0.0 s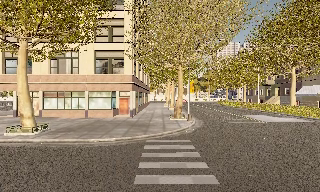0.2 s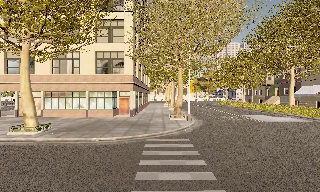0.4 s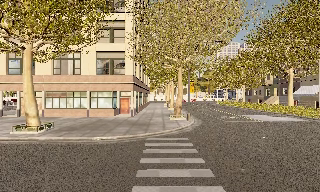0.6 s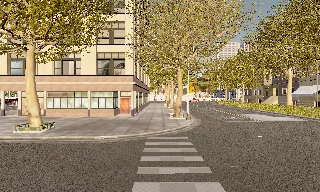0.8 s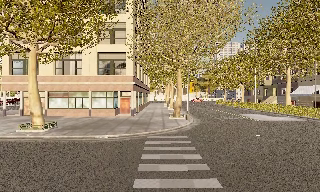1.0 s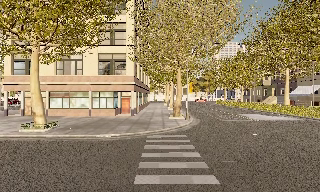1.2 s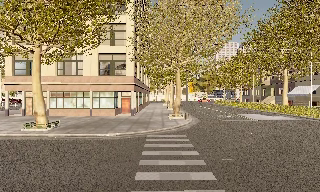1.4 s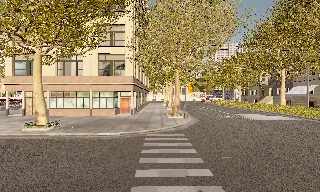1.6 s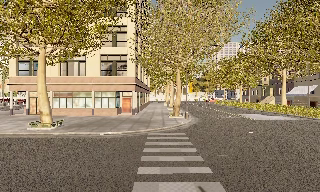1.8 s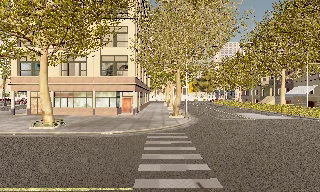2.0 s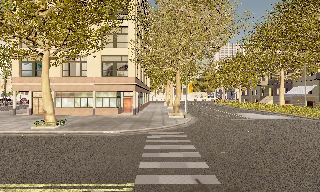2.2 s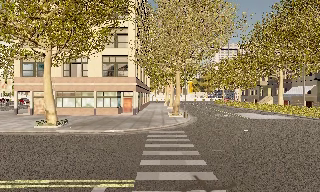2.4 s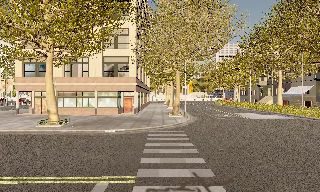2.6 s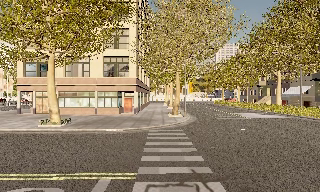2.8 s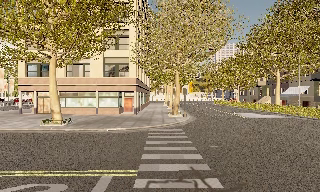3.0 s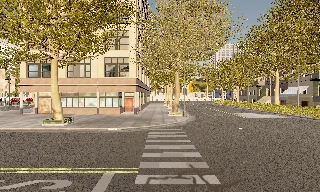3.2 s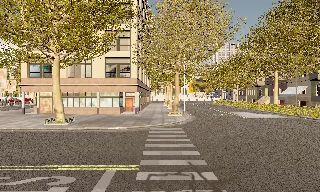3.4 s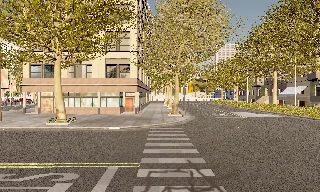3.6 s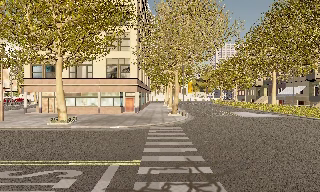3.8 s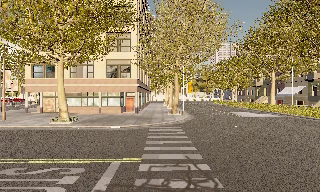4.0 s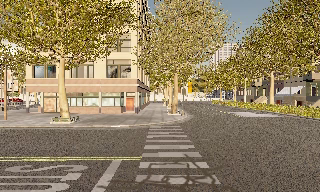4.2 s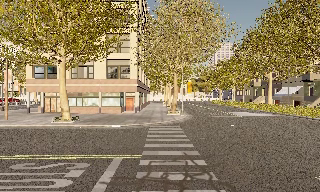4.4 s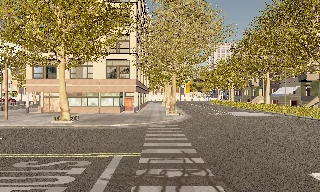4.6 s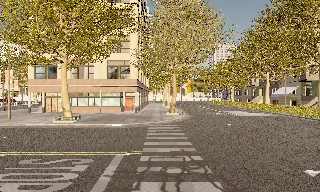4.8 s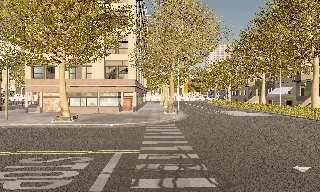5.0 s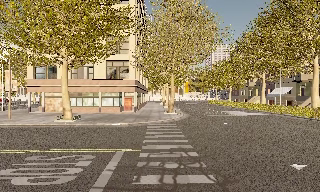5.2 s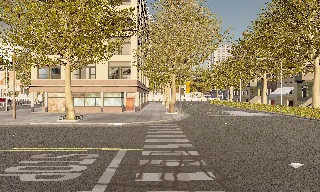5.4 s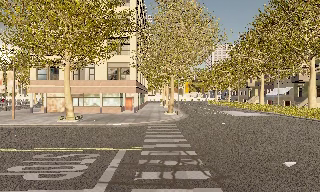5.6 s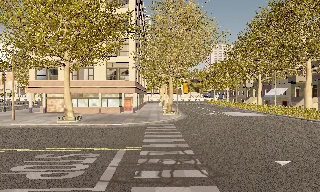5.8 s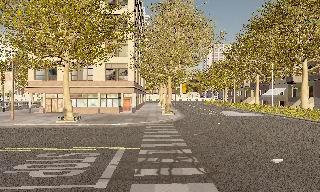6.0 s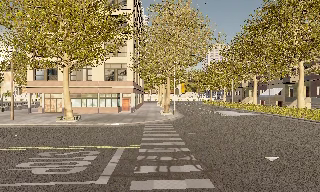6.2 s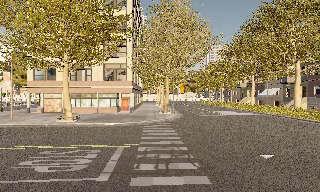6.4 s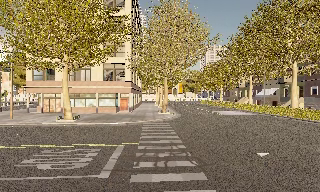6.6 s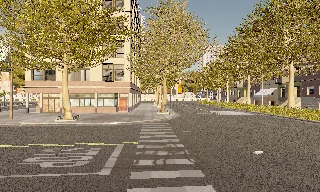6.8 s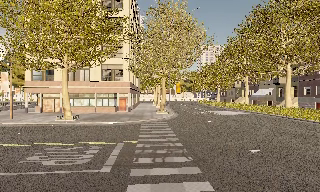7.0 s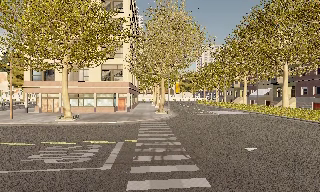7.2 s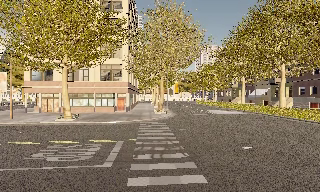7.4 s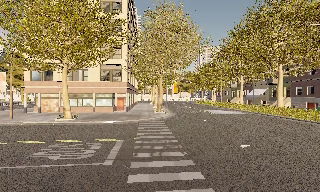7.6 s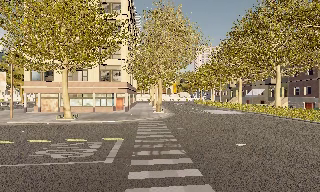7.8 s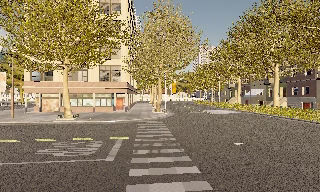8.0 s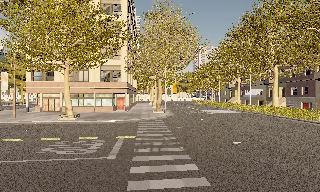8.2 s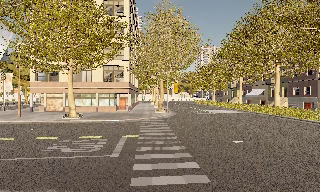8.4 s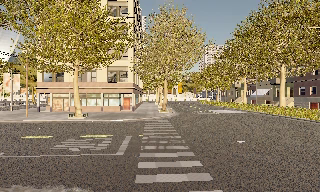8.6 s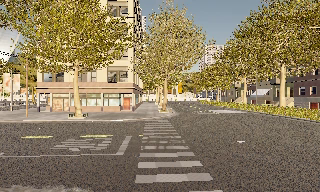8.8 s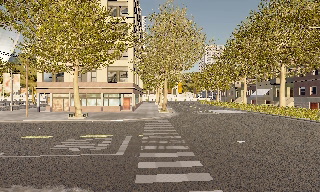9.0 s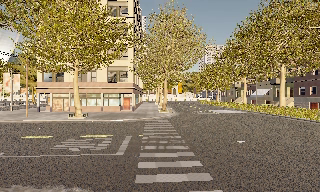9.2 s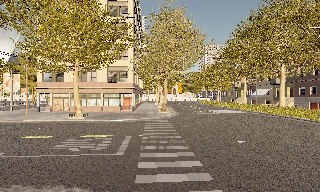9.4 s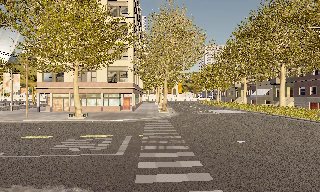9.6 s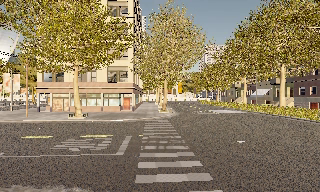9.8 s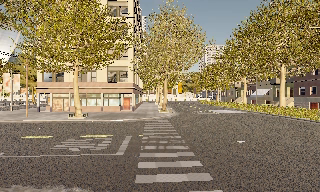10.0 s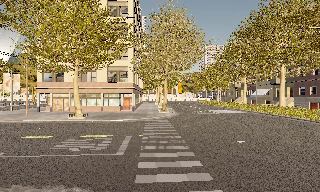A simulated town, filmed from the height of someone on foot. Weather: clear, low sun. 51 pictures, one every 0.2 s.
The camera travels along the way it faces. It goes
backward.
0.0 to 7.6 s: The camera travels backward, about 8 m, so what stands in front gets smaller.
7.6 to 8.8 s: The camera travels backward, about 1 m, so what stands in front gets smaller. It loses speed.
8.8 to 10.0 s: The camera keeps its place and its aim.
The film runs backward here.
